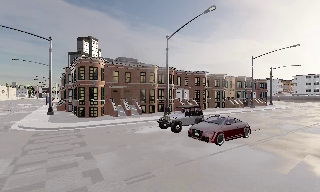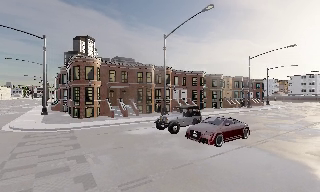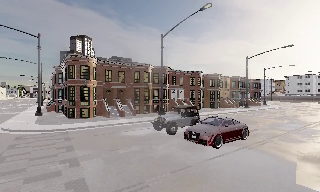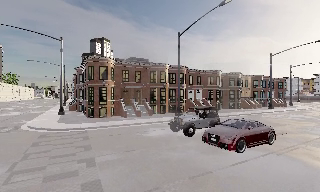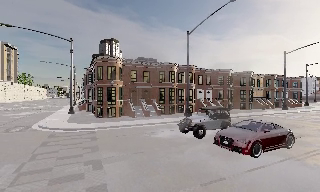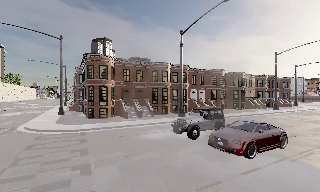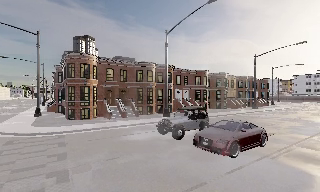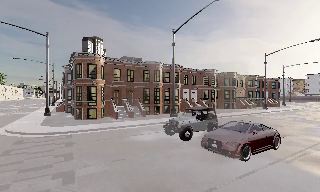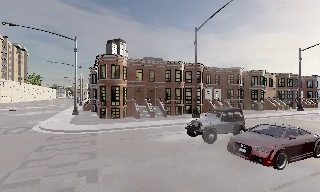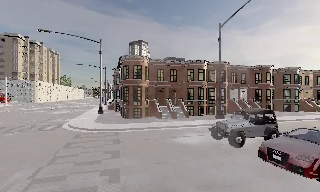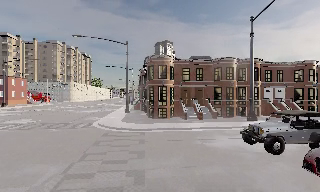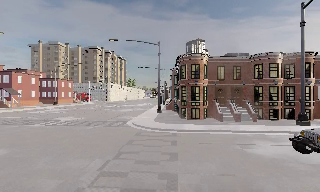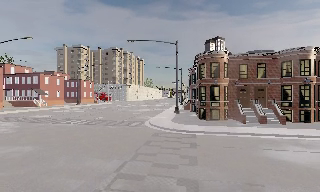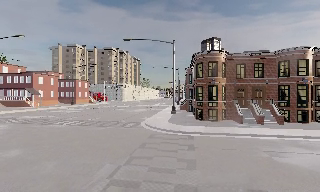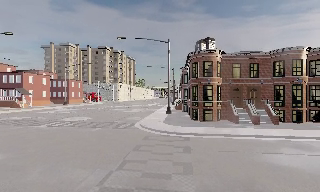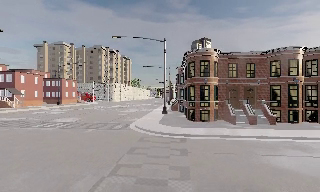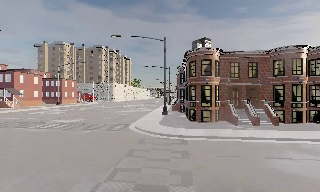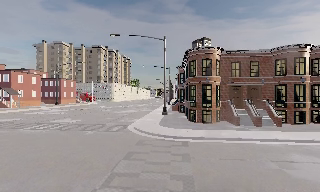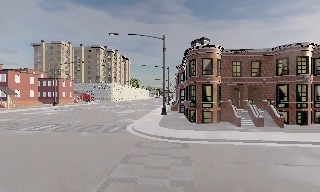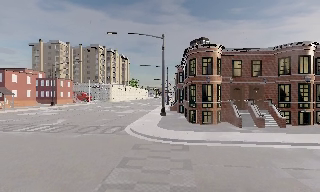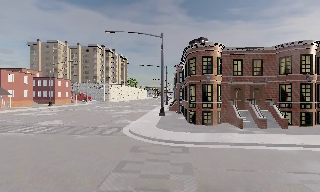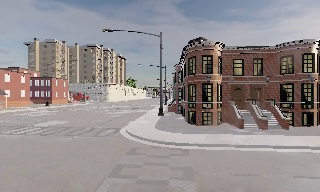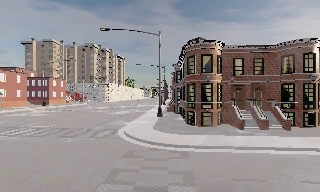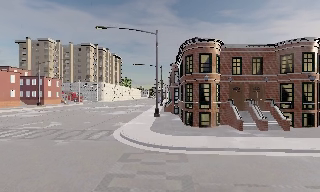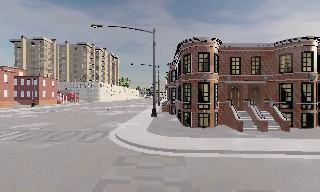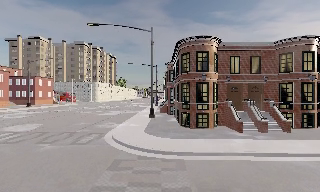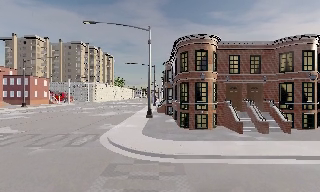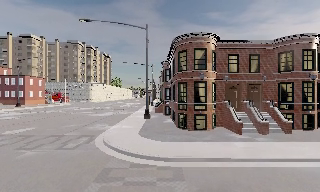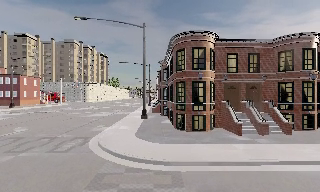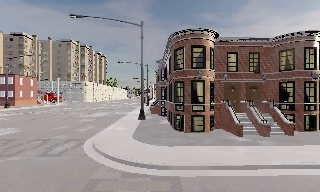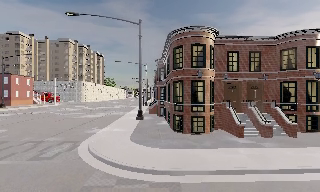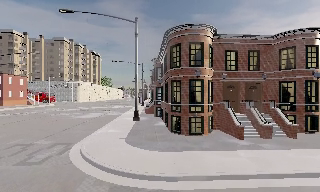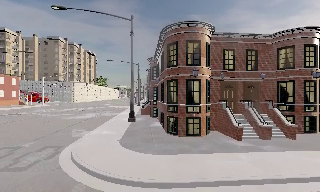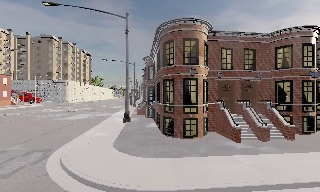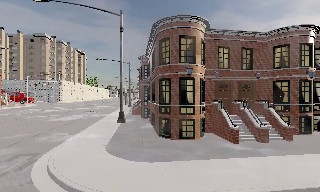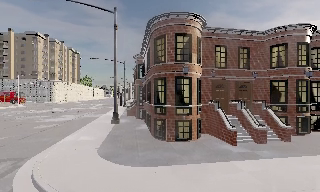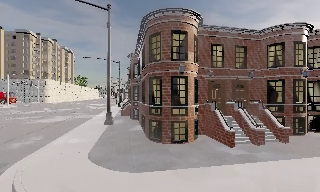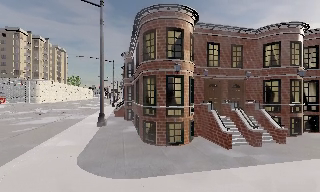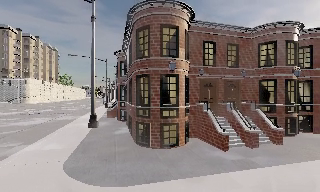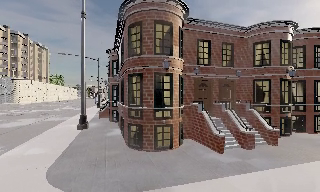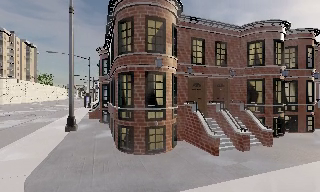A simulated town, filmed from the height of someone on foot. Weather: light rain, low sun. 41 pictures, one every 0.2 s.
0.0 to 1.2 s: The camera travels forward, about 2 m, so what stands in front looms larger.
1.2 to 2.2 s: The scene slides to the right, as the camera pans about 40 degrees to its left. It travels forward, about 1 m.
2.2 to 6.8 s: The camera pans to its right, which is clockwise from overhead, by about 10 degrees. It travels forward, about 8 m, so what stands in front looms larger.
6.8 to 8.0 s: The camera pans to its right, which is clockwise from overhead, by about 10 degrees. It travels forward, about 2.5 m, so what stands in front looms larger.
The film runs forward here.
